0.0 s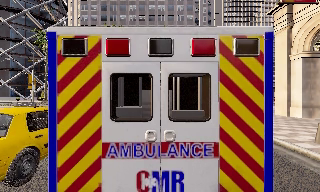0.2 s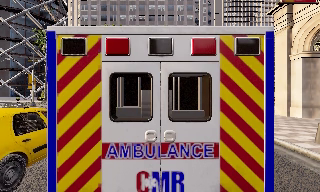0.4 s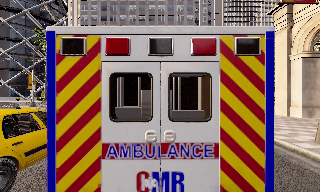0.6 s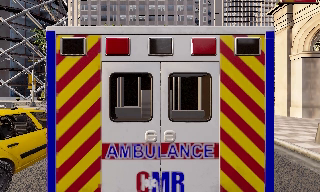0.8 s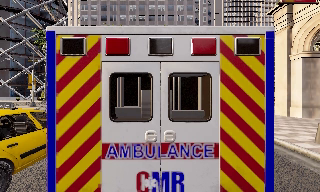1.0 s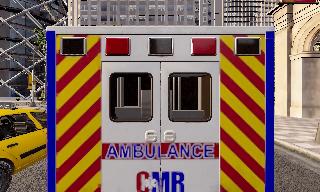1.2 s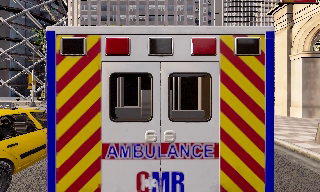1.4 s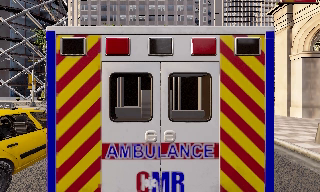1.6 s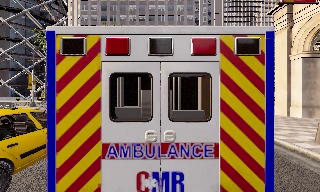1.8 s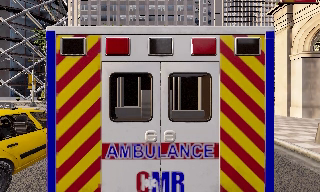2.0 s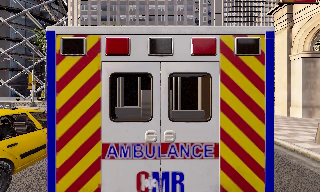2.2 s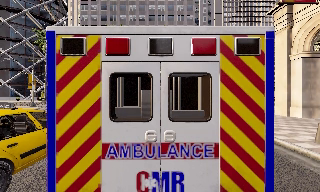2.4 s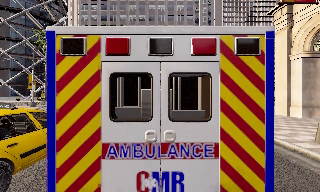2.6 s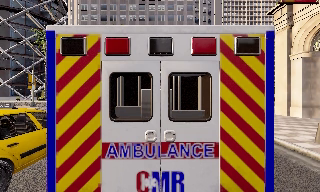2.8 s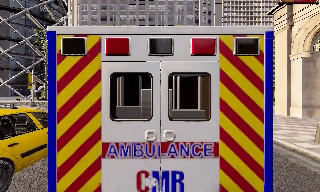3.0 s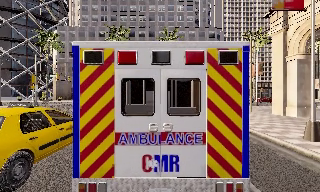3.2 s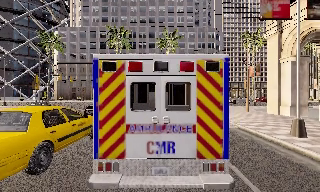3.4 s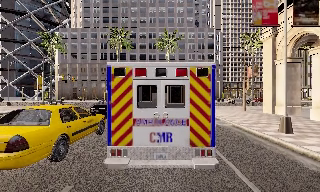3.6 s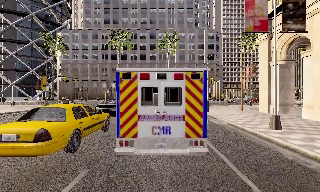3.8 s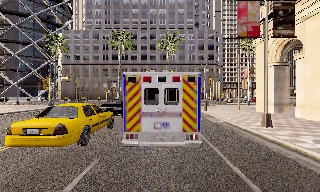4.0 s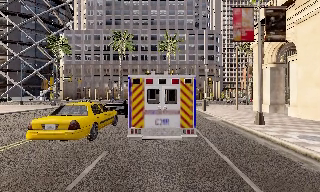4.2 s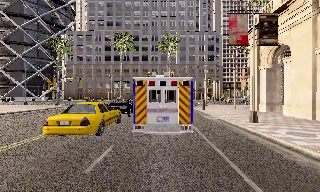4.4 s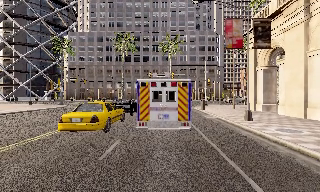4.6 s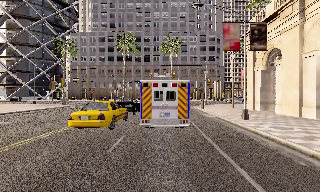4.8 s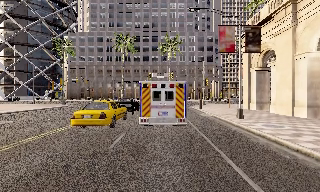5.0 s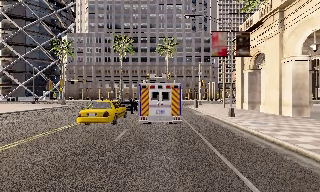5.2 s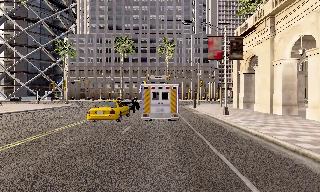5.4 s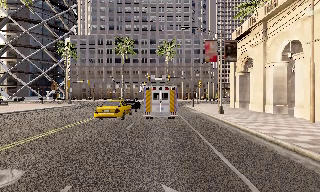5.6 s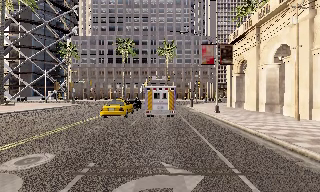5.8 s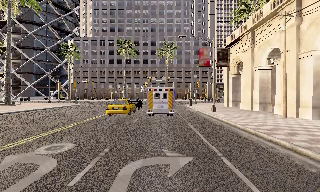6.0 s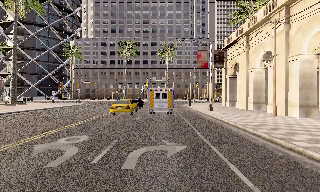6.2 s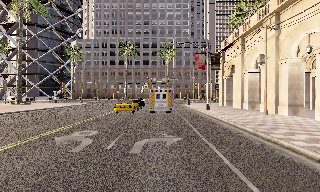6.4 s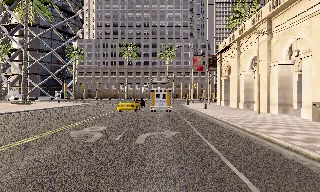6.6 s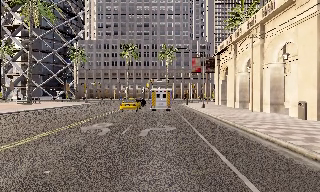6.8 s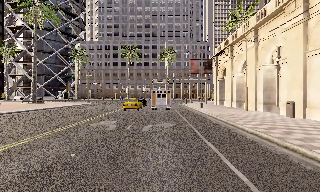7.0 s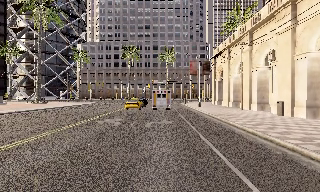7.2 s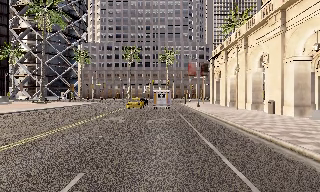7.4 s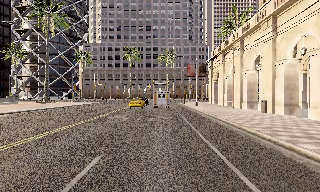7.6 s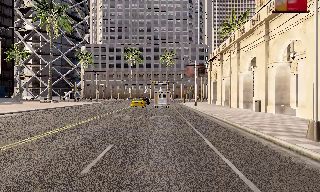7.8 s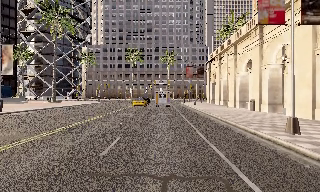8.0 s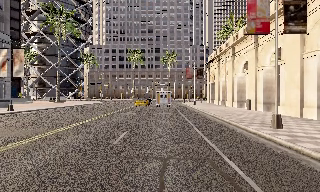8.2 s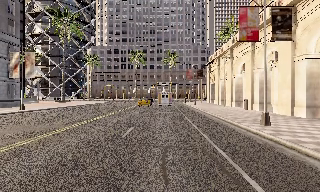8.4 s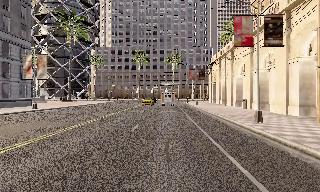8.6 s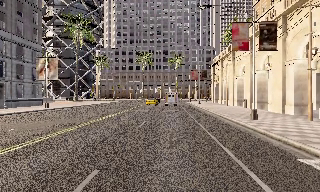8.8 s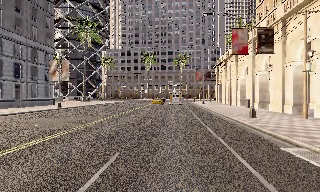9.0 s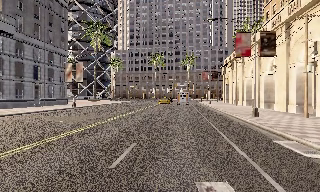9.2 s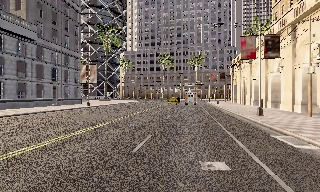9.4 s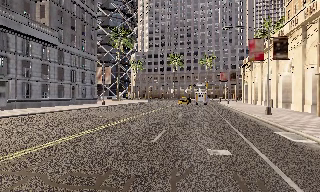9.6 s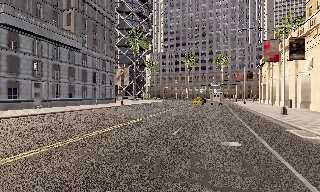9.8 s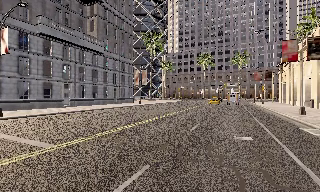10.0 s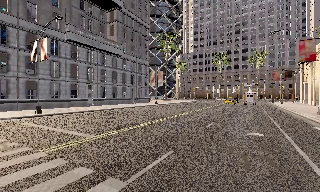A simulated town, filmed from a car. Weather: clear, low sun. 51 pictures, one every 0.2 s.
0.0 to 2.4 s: The camera keeps its place and its aim.
2.4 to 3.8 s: The camera travels backward, about 3 m, so what stands in front gets smaller. It gains speed.
3.8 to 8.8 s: The camera travels backward, about 25 m, so what stands in front gets smaller.
8.8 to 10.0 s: The camera swings to its left by about 25 degrees, and the scene slides to the right. It travels backward, about 6 m, so what stands in front gets smaller.
The film runs backward here.
